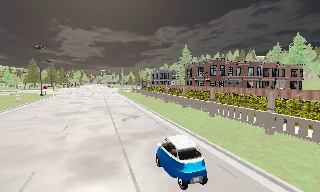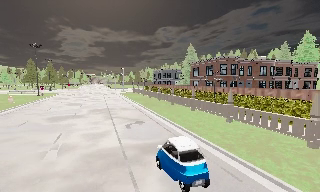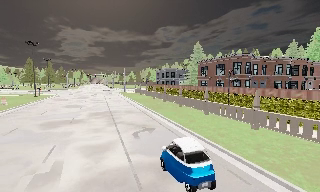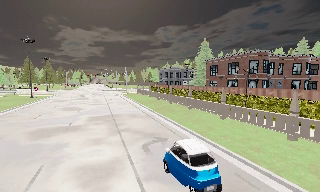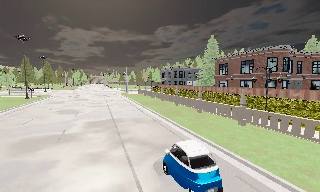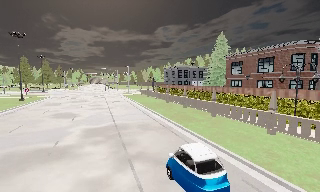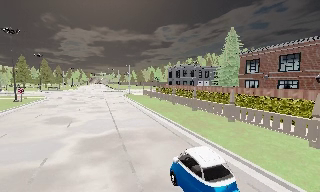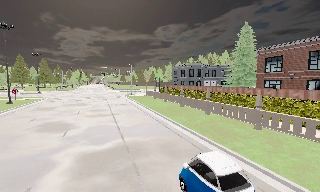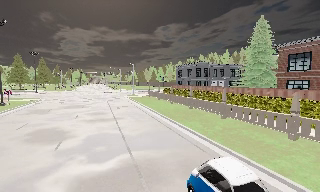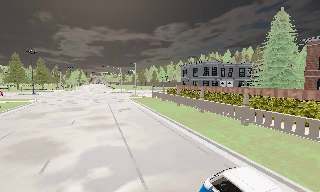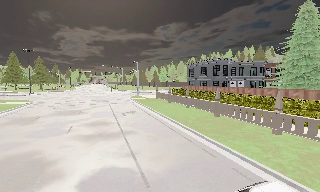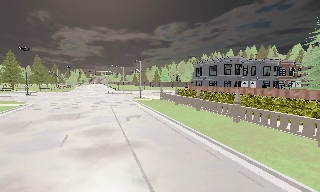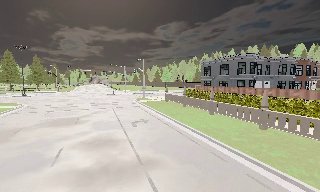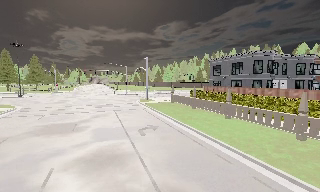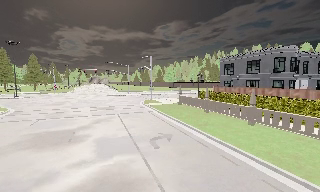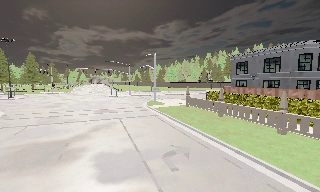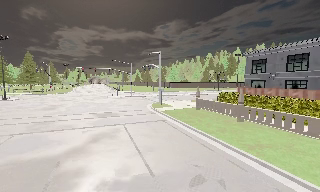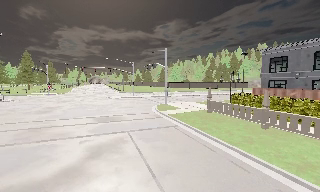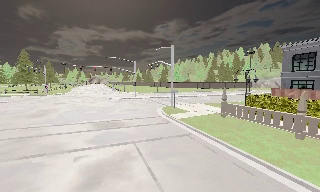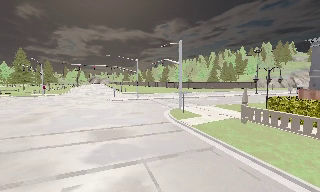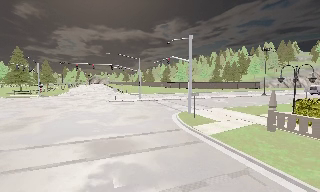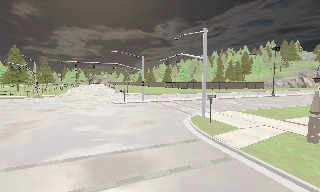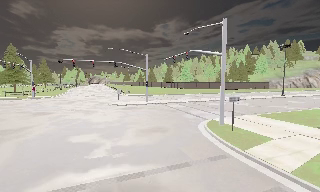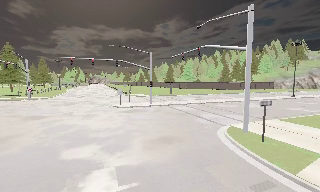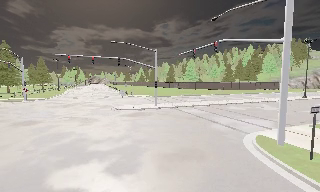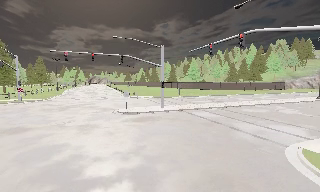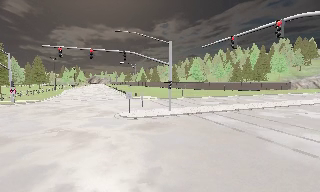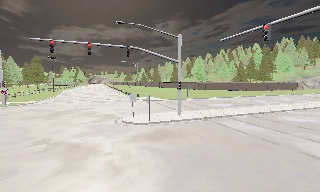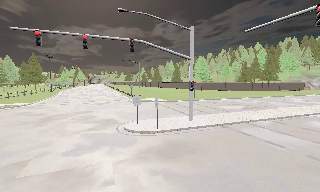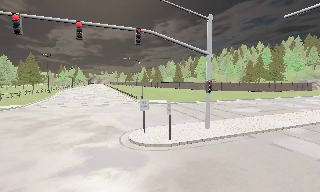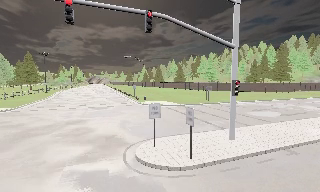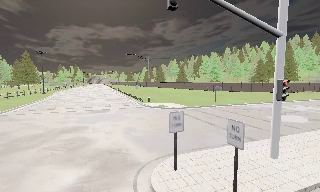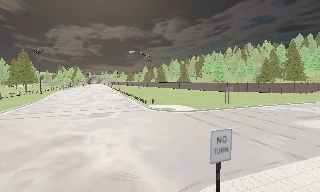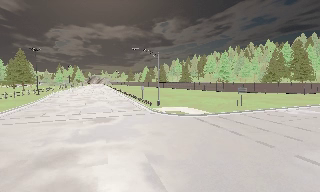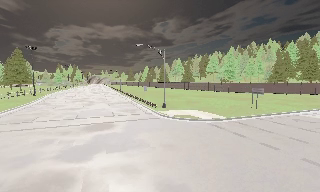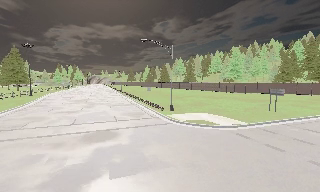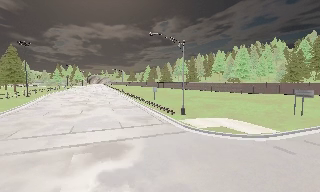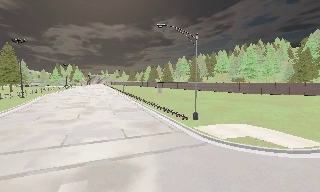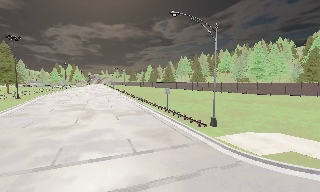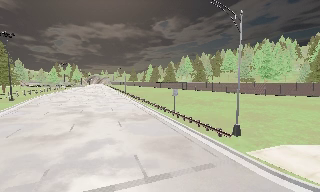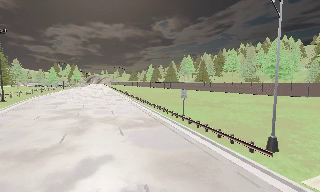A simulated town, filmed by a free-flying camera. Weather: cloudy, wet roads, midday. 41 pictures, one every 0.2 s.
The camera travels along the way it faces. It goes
forward.
0.0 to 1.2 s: The camera travels forward, about 13 m, so what stands in front looms larger.
1.2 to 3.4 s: The camera travels forward and to its left, about 25 m, so what stands in front looms larger.
3.4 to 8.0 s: The camera travels forward, about 55 m, so what stands in front looms larger.
The film runs forward here.
